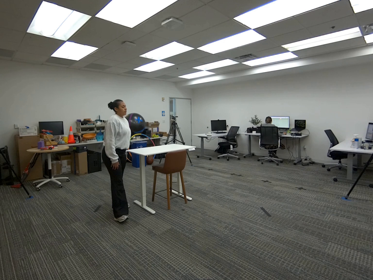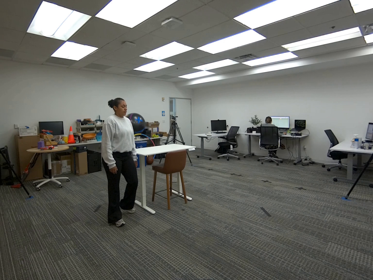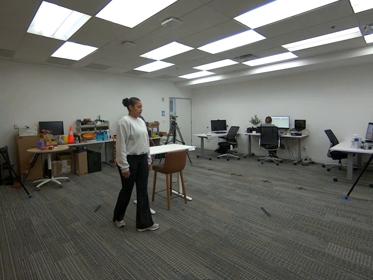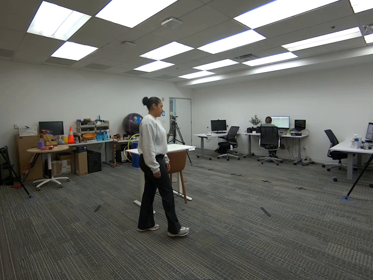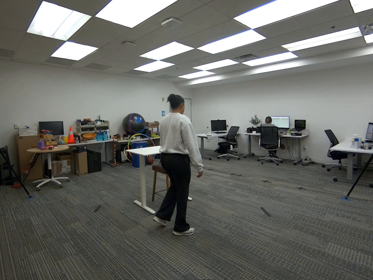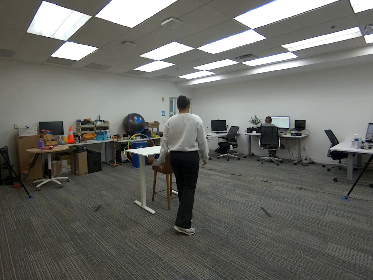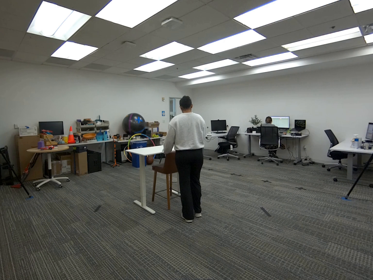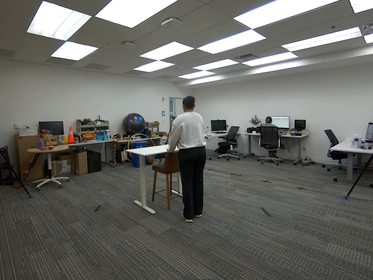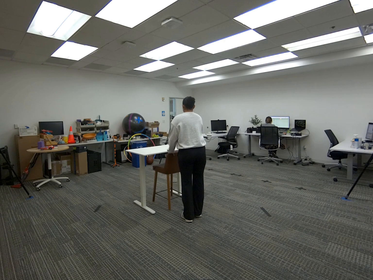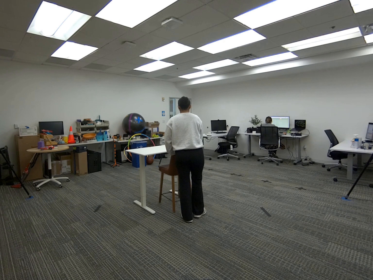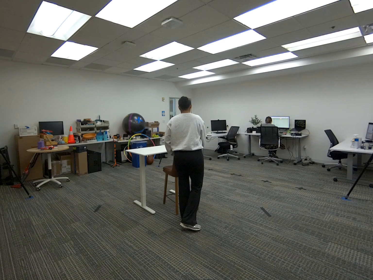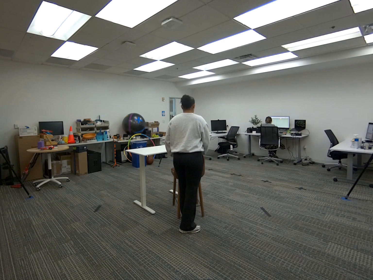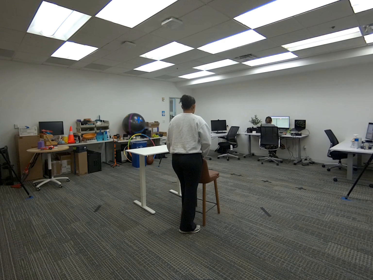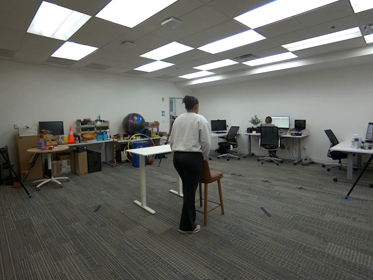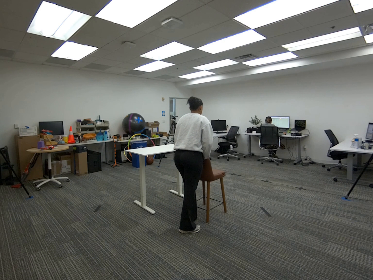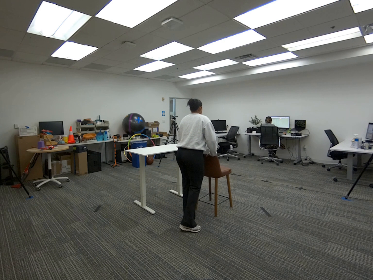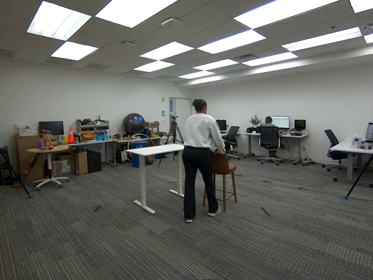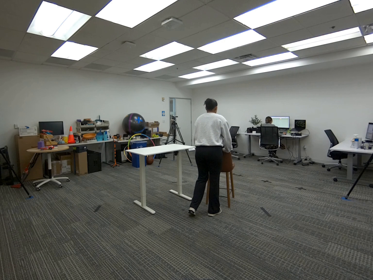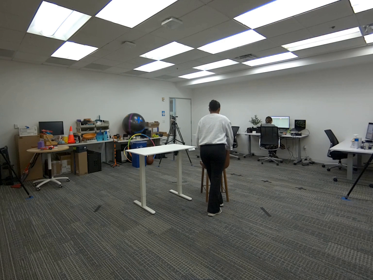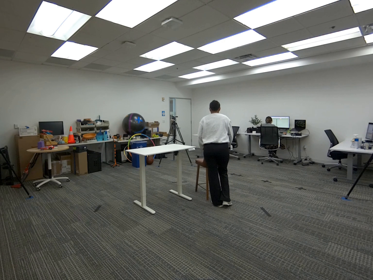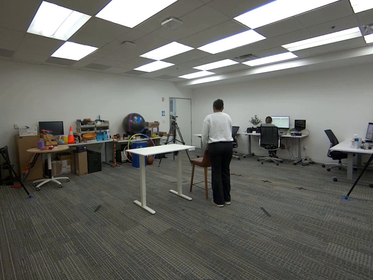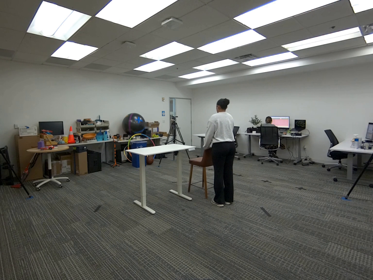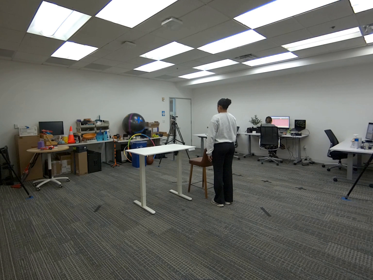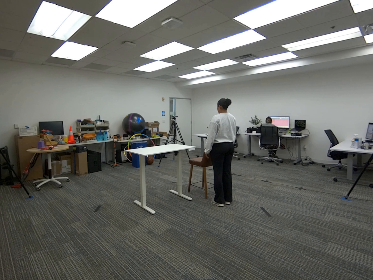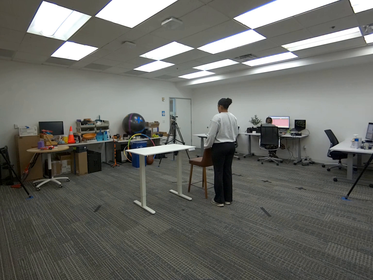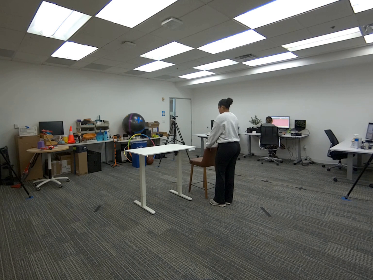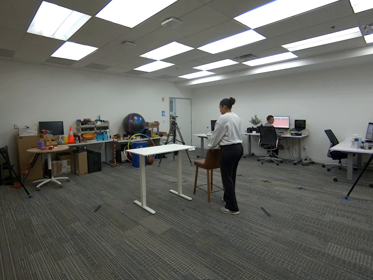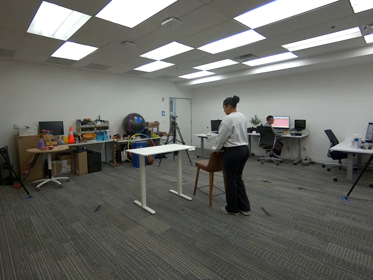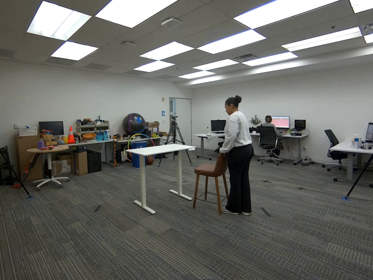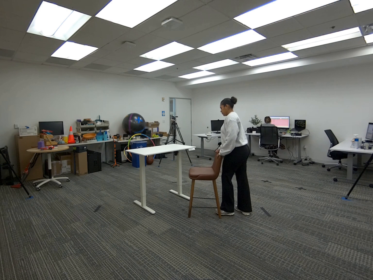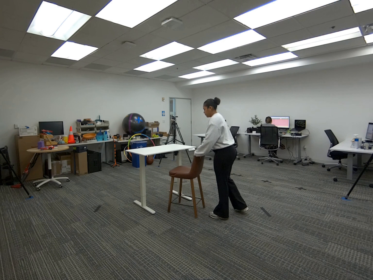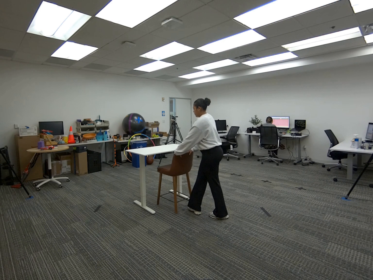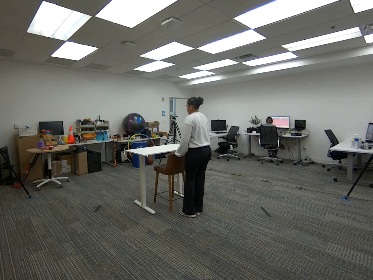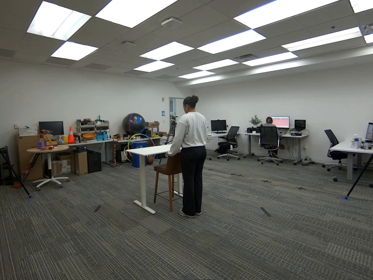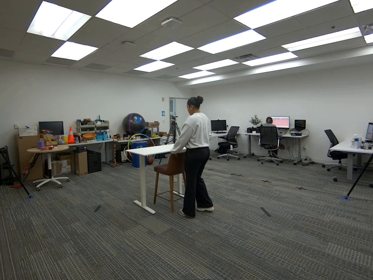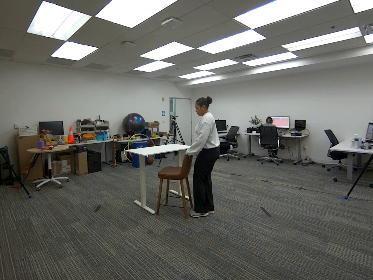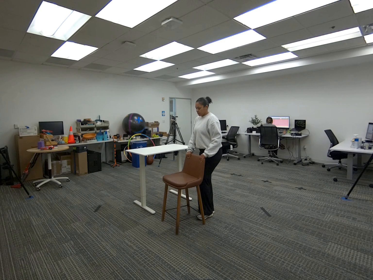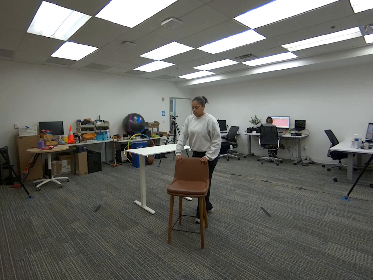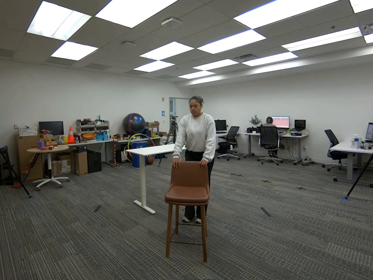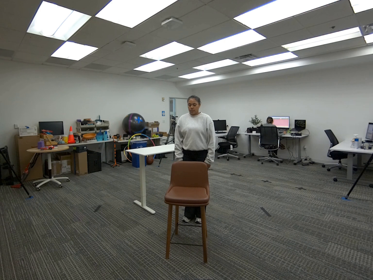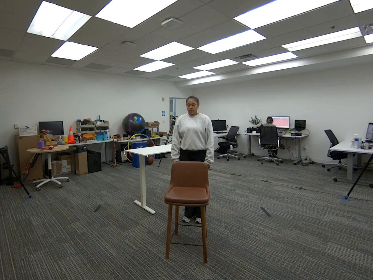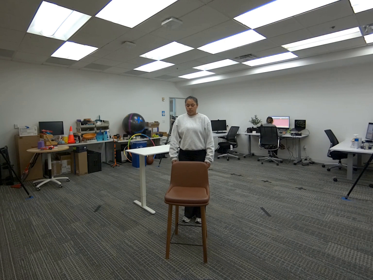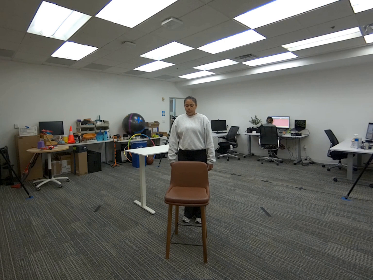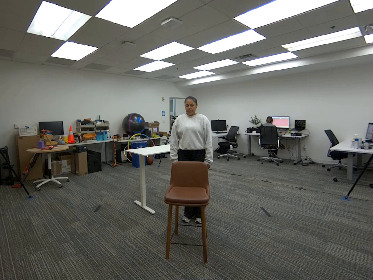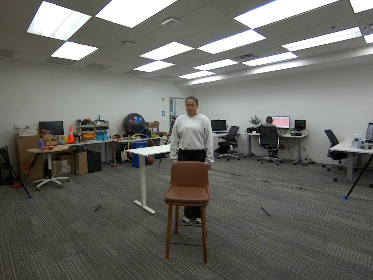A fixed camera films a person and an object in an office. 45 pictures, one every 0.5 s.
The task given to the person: Walk over to the tall bar stool and pull the tall bar stool away from the desk.
